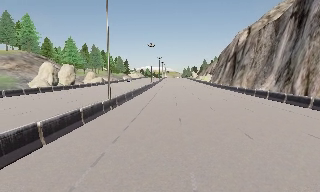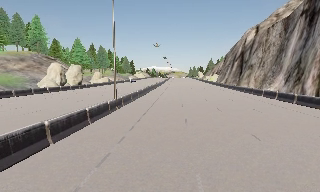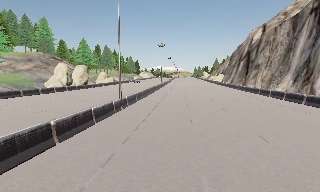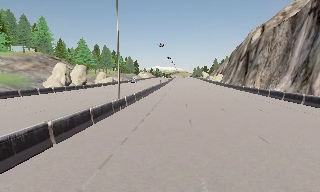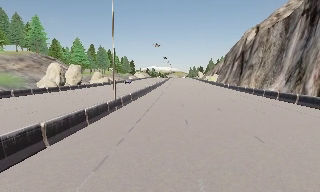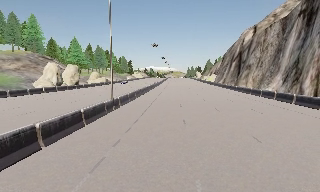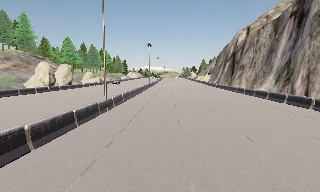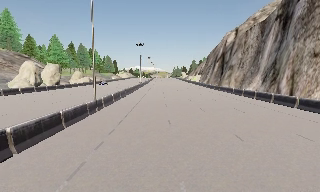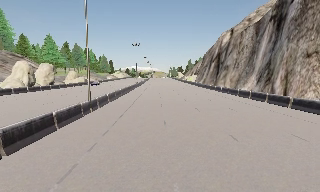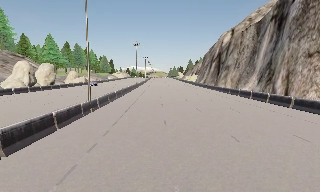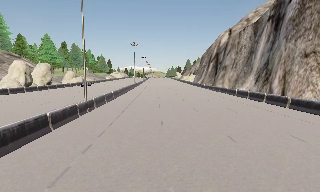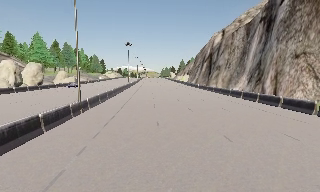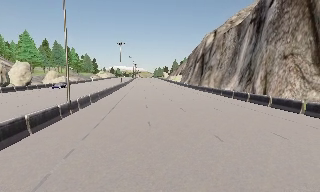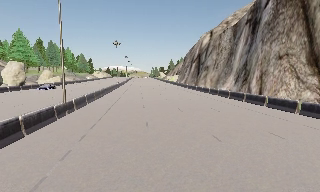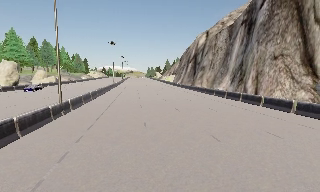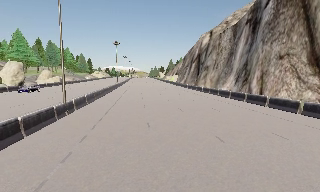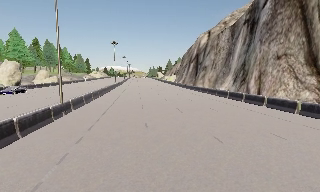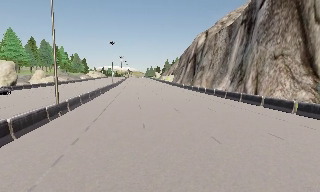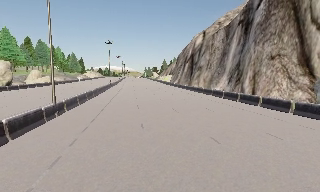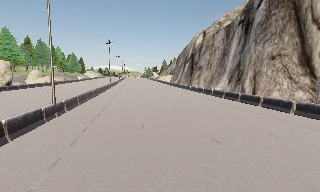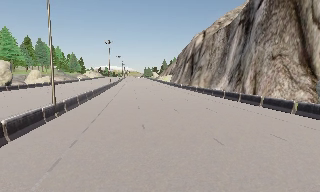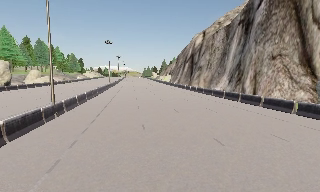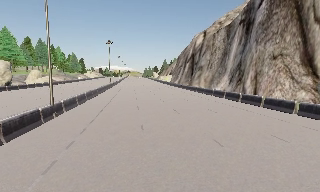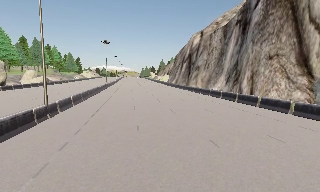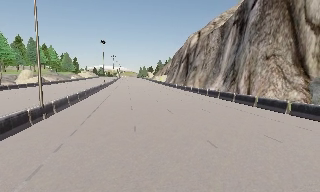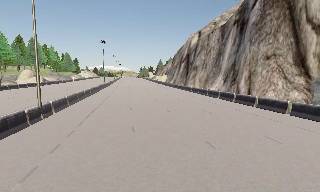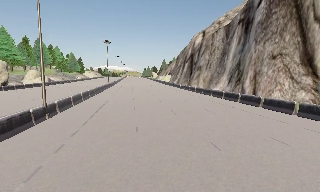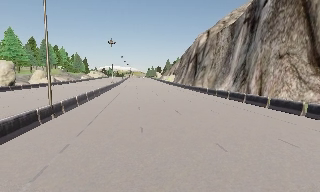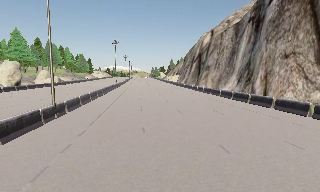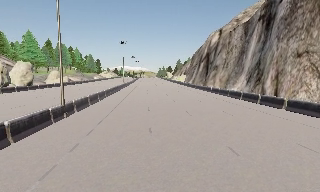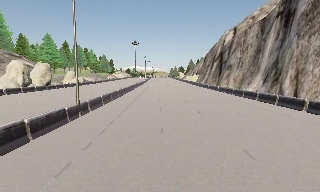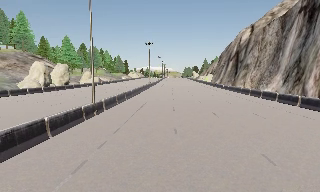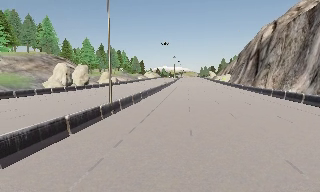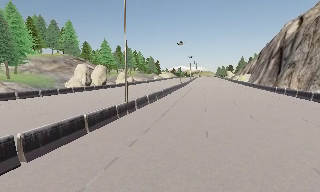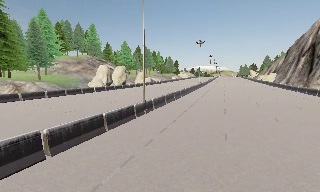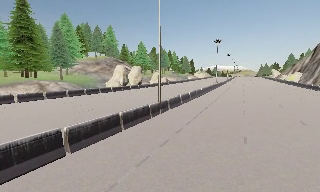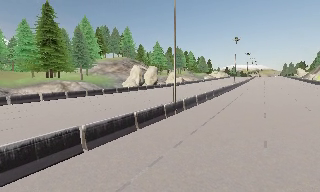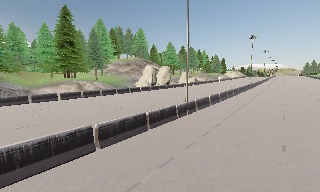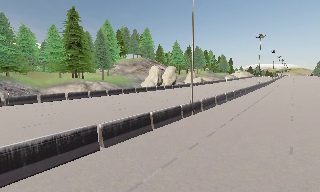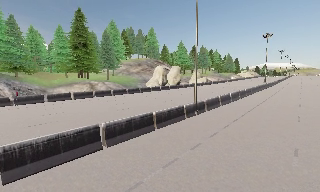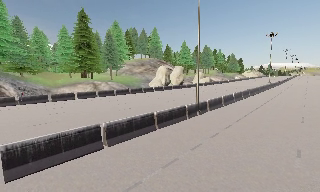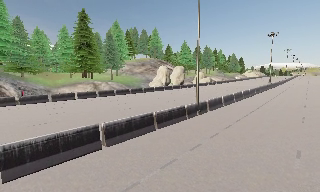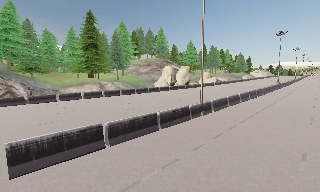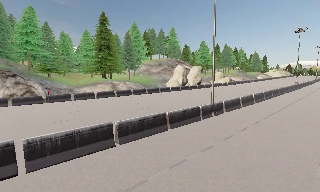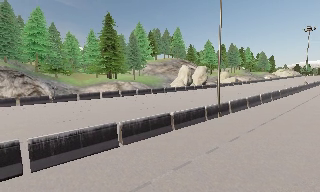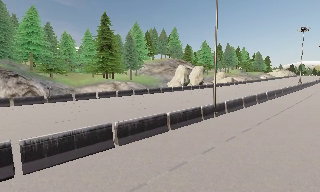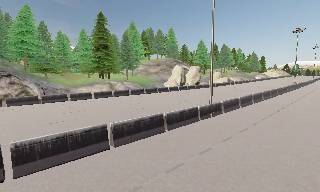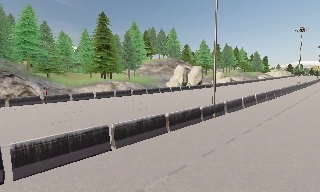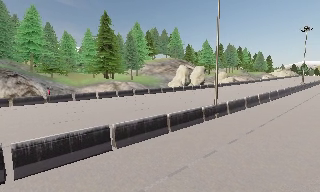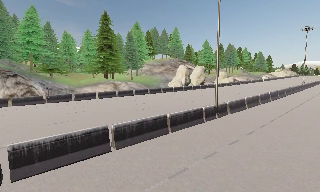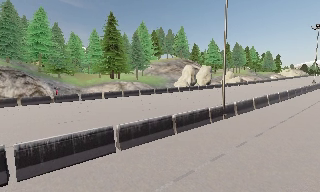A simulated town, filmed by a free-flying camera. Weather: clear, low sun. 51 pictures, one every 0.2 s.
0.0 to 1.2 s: The camera shifts only a little, or ends up much as it began.
1.2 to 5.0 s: The camera swings to its right by about 15 degrees, and the scene slides to the left. It travels forward, about 1.5 m, so what stands in front looms larger.
5.0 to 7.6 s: The camera pans to its left, which is counterclockwise from overhead, by about 50 degrees. It travels forward, about 1 m.
7.6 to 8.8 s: The scene slides to the right, as the camera pans about 10 degrees to its left. It travels to its right, about 0.5 m.
8.8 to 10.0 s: The camera travels forward, about 0.5 m, so what stands in front looms larger.
The film runs forward here.
